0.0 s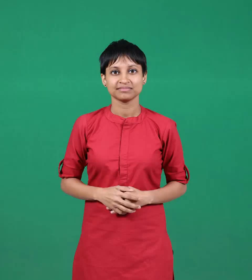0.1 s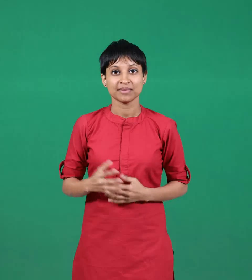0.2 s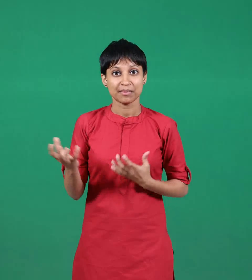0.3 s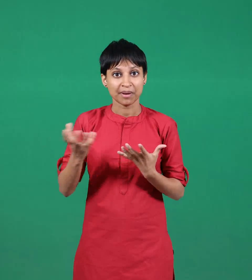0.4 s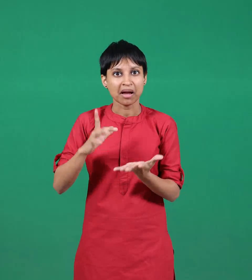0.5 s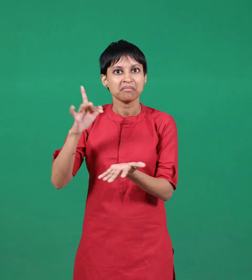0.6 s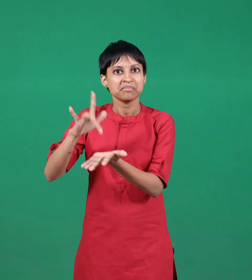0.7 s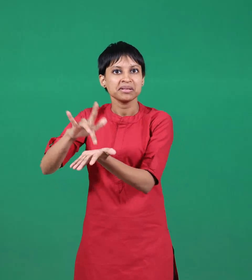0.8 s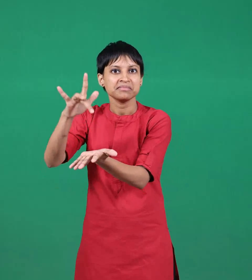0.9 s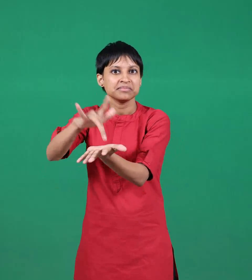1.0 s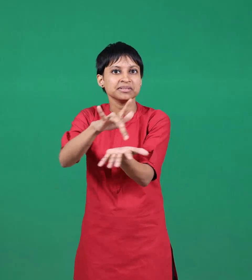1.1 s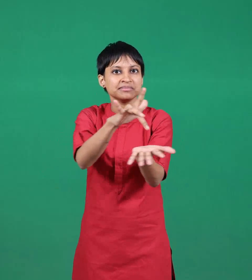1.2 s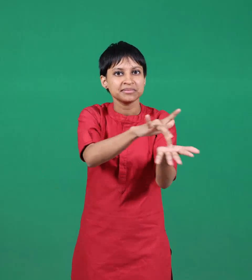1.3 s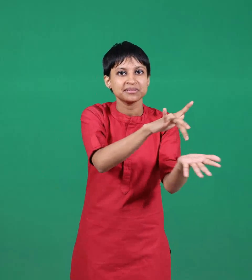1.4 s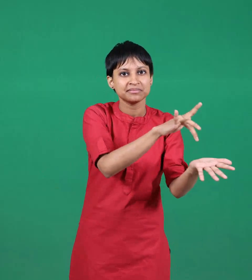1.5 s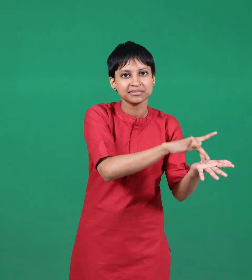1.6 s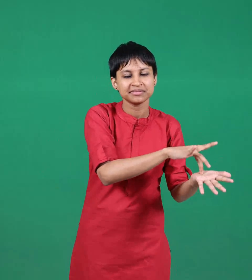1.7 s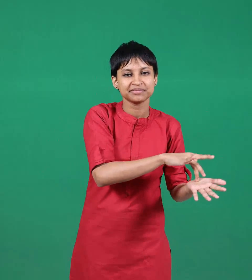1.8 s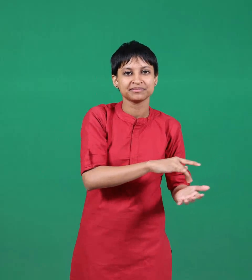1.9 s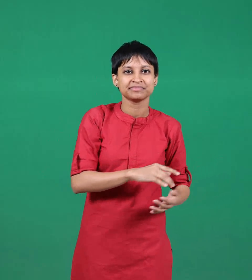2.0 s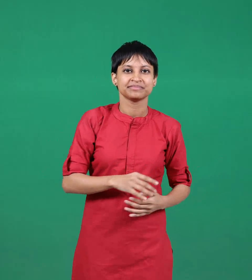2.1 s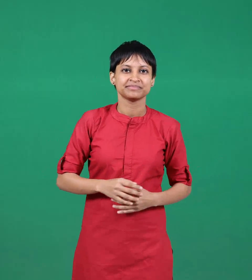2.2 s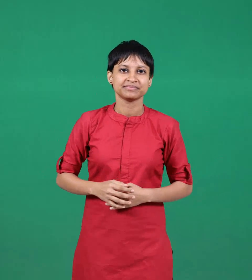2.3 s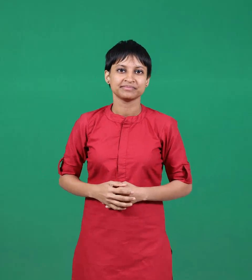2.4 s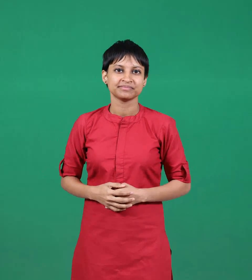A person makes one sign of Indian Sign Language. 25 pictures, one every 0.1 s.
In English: market places
